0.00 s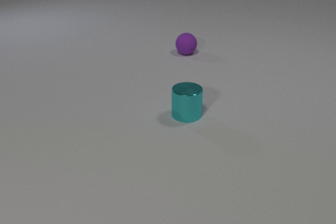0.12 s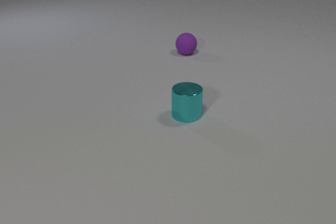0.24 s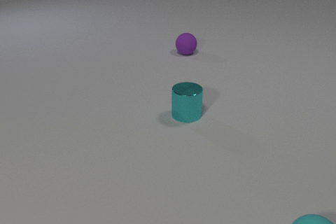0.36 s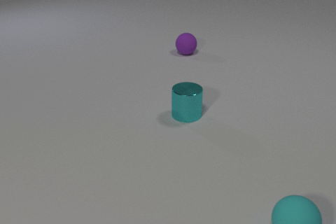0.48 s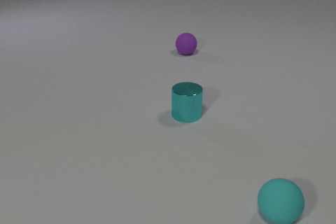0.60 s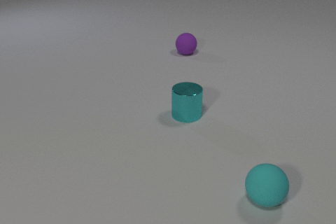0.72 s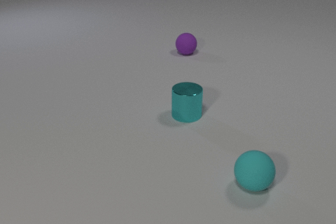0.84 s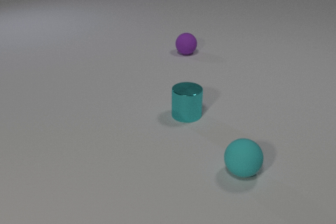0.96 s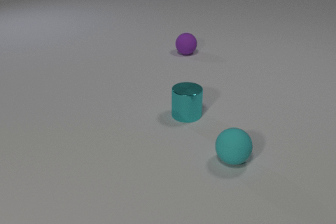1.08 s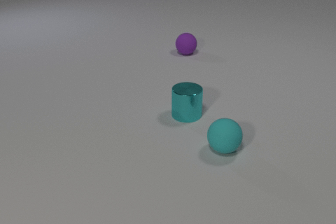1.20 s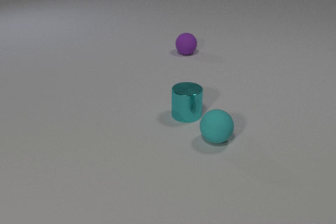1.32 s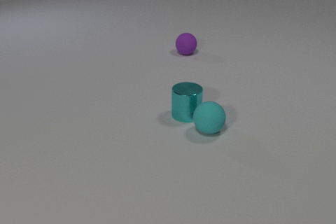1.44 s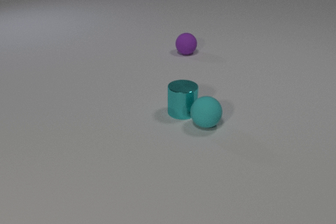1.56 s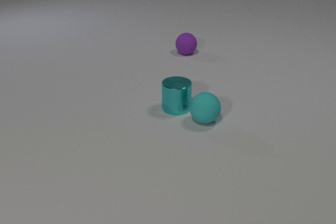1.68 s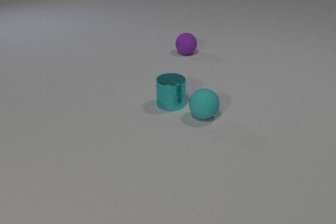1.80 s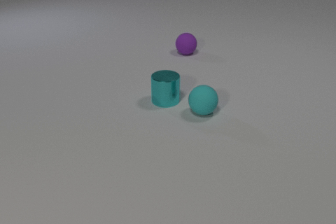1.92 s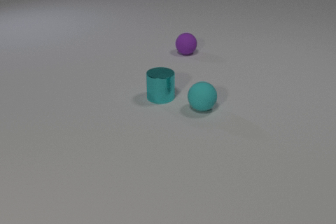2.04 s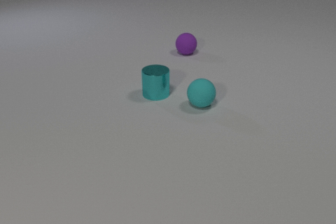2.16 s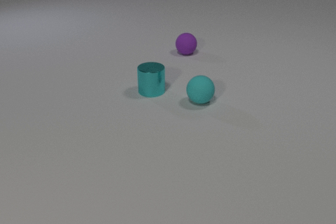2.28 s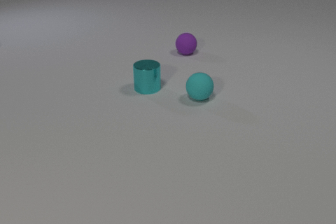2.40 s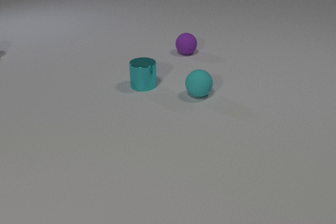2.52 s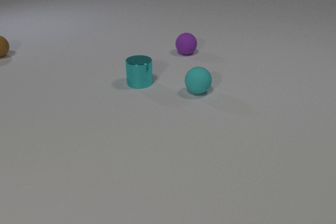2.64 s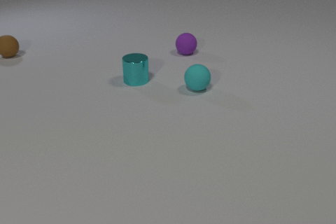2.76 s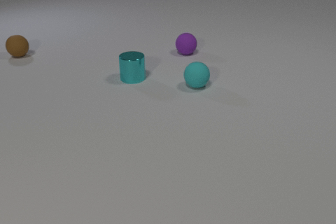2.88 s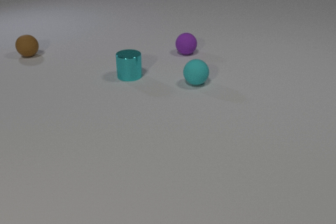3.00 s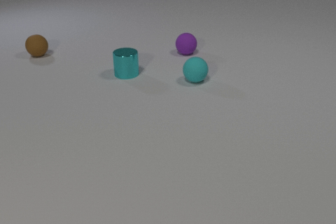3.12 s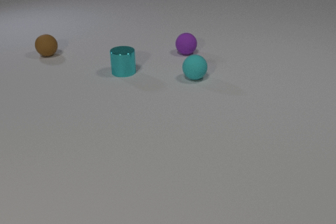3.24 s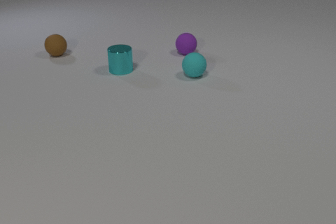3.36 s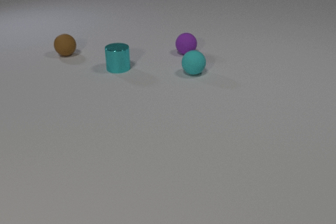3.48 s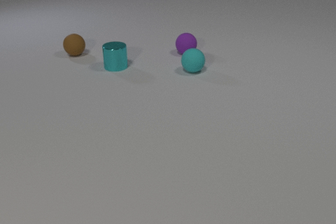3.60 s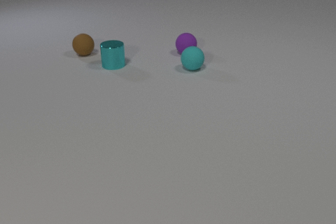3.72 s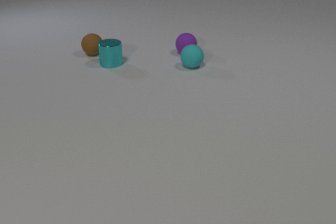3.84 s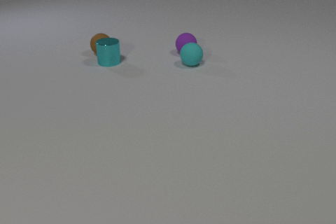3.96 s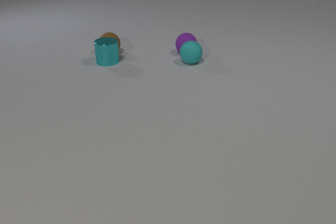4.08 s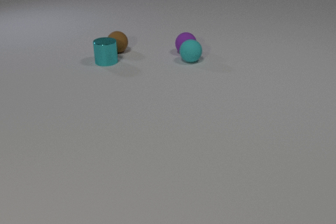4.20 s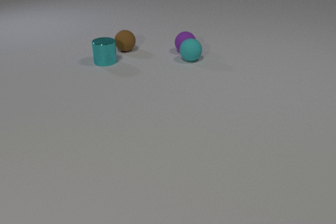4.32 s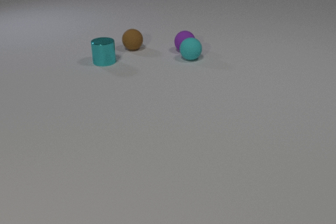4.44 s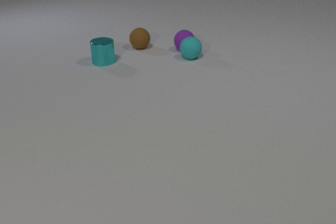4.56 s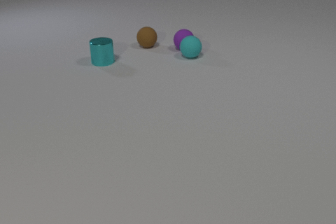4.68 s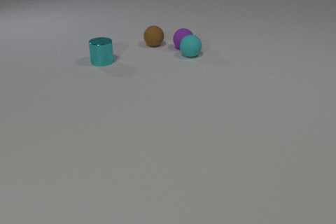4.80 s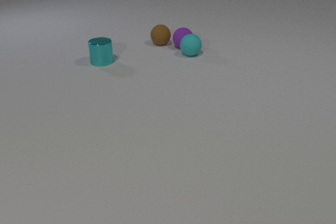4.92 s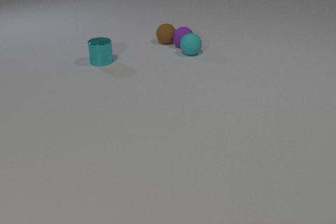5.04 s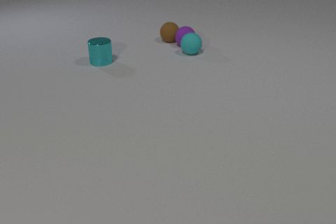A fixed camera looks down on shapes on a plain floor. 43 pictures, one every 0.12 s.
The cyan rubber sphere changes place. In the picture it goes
away from the camera.
The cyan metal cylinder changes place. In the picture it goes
away from the camera.
0.00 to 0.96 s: The cyan rubber sphere comes in at the bottom edge, rolls away from the camera and to the left.
0.96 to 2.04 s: The cyan rubber sphere rolls away from the camera. The cyan metal cylinder slides away from the camera and to the left. The cyan rubber sphere and the cyan metal cylinder collide.
2.04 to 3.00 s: The cyan rubber sphere rolls away from the camera. The cyan metal cylinder slides away from the camera and to the left. The brown rubber sphere comes in at the left edge, rolls to the right.
3.00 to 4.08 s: The cyan rubber sphere rolls away from the camera. The cyan metal cylinder slides away from the camera and to the left. The brown rubber sphere rolls to the right. The cyan metal cylinder and the brown rubber sphere collide. The cyan rubber sphere and the purple rubber sphere collide.
4.08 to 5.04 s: The cyan rubber sphere rolls away from the camera. The cyan metal cylinder slides to the left. The purple rubber sphere rolls away from the camera. The brown rubber sphere rolls to the right and away from the camera. The purple rubber sphere and the brown rubber sphere collide.
How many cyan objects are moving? 2.
How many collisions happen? 4.
Are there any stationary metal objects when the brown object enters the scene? no.
